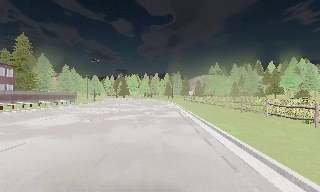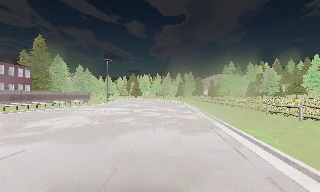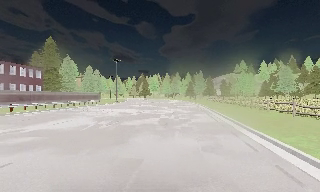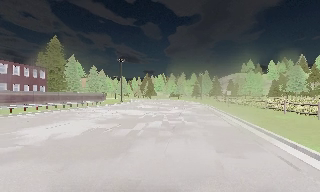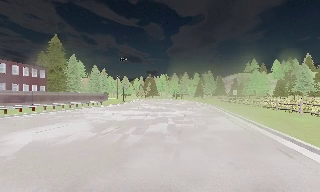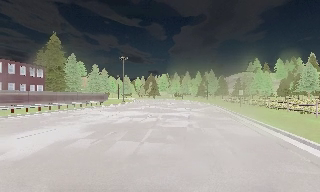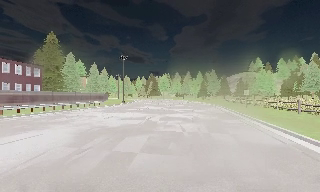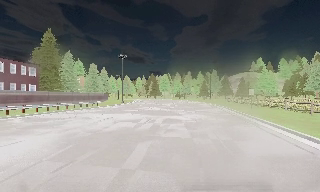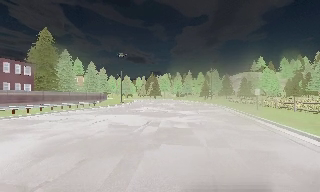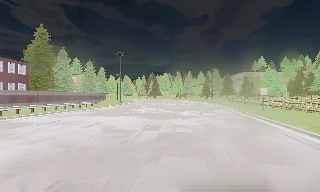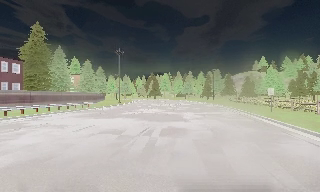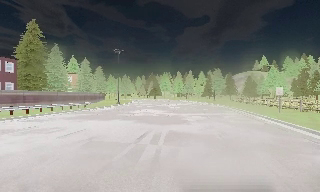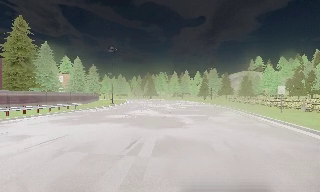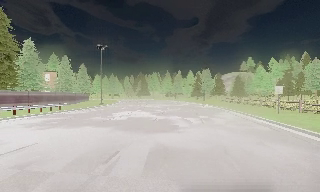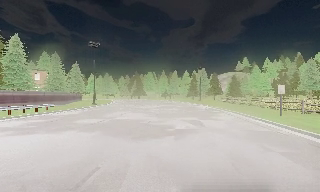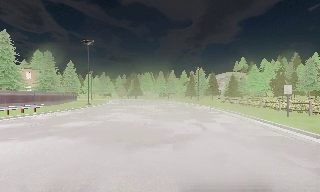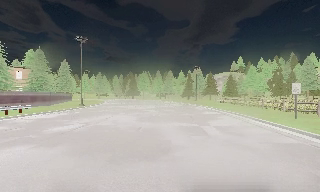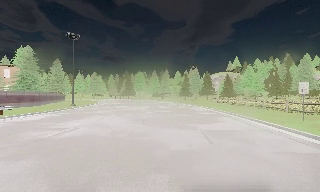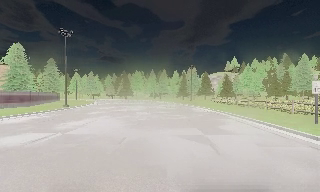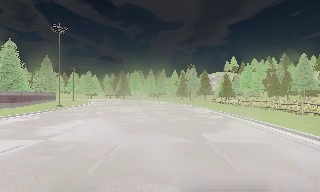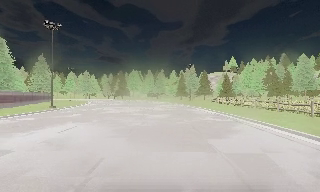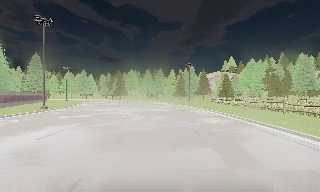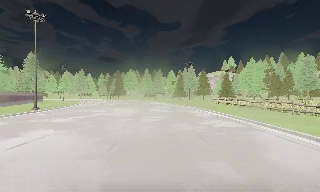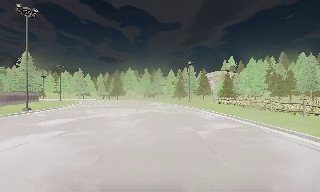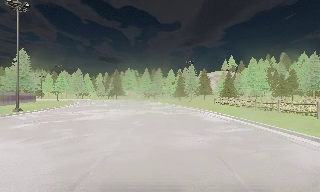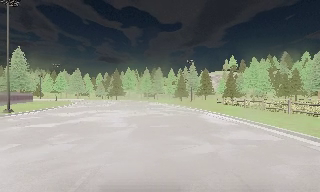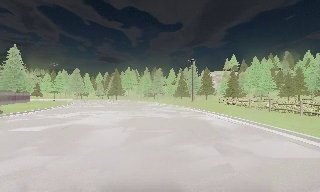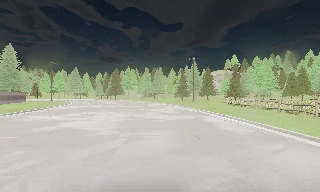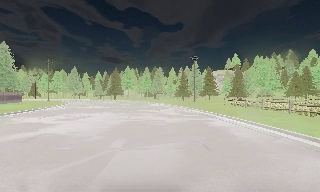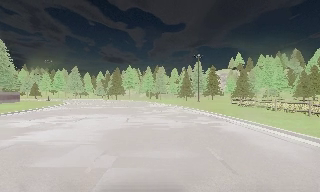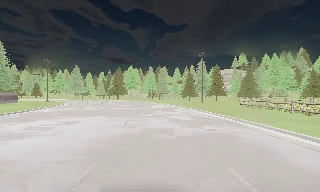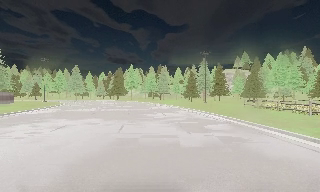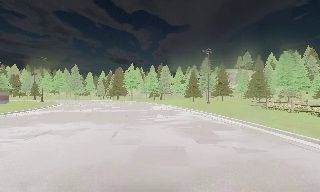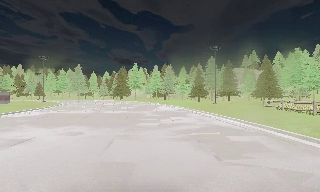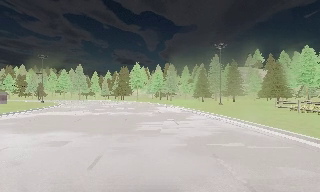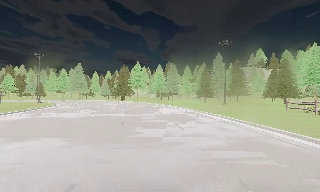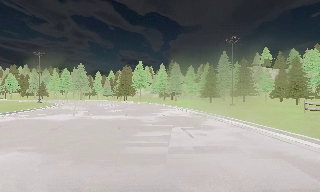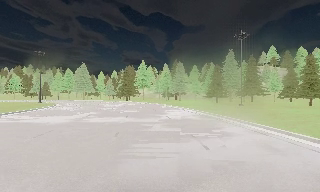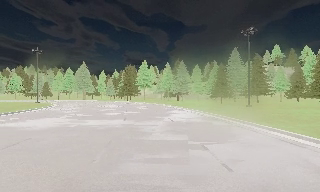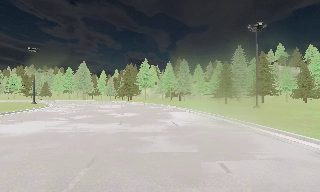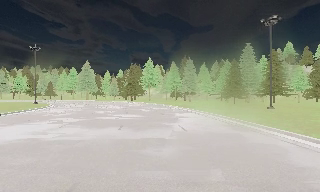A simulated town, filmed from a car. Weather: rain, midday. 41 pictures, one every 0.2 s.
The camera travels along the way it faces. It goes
forward.
0.0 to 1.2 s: The scene slides to the right, as the camera pans about 10 degrees to its left. It travels forward, about 7 m, so what stands in front looms larger.
1.2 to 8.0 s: The camera travels forward, about 45 m, so what stands in front looms larger.
The film runs forward here.
